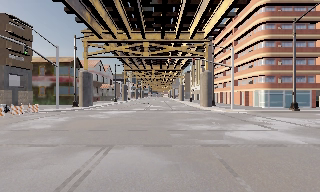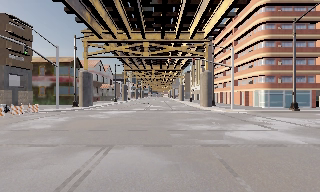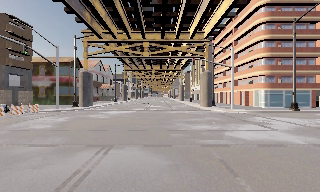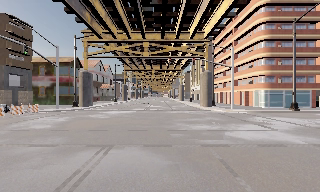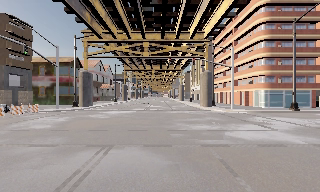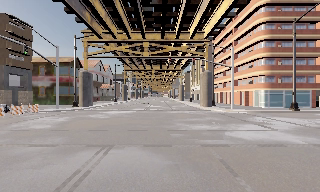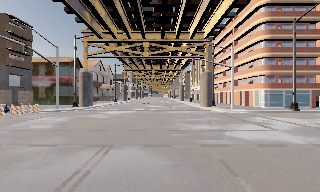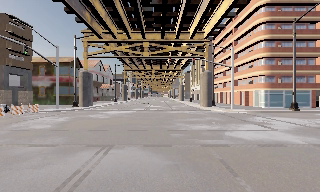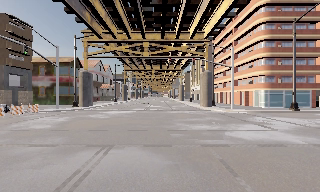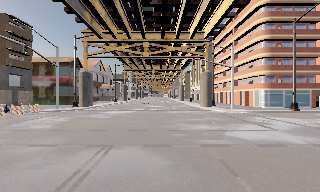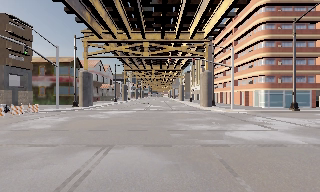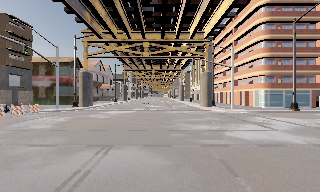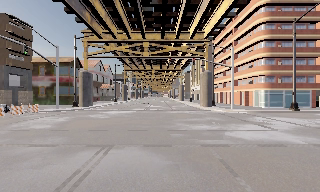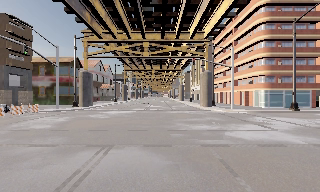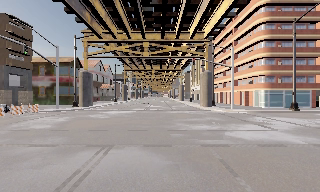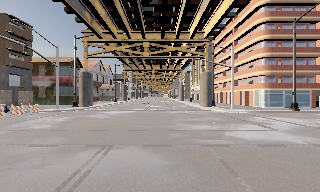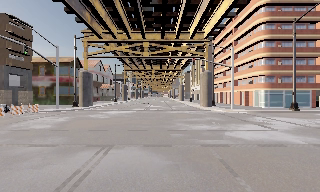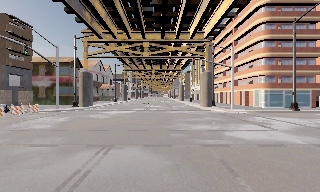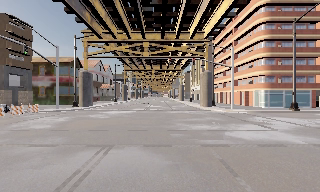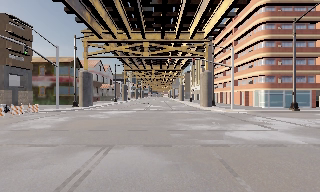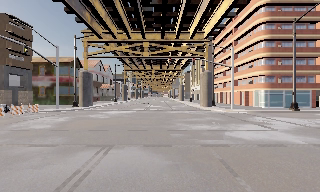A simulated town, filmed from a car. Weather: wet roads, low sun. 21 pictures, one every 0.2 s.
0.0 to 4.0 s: The camera keeps its place and its aim.
The film runs forward here.
